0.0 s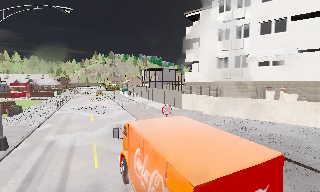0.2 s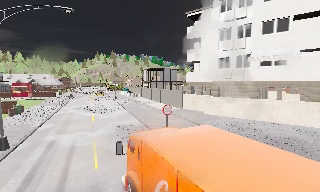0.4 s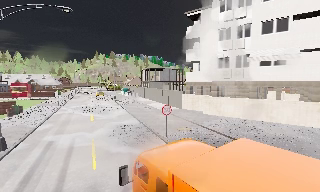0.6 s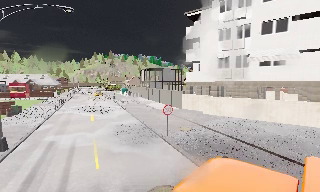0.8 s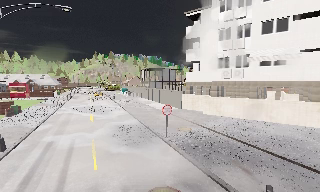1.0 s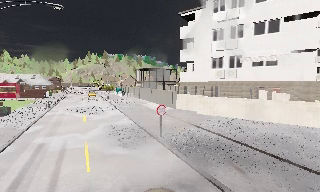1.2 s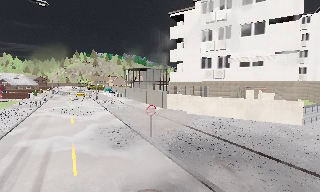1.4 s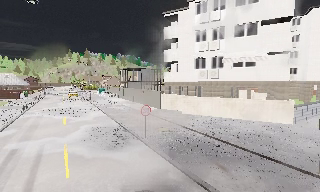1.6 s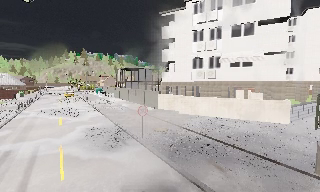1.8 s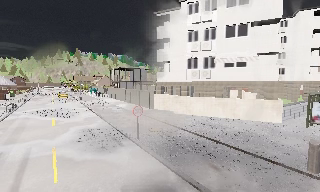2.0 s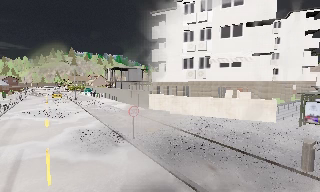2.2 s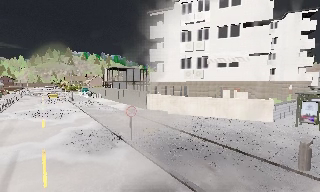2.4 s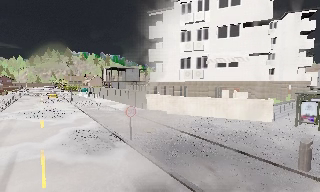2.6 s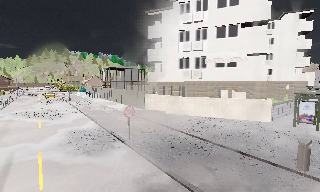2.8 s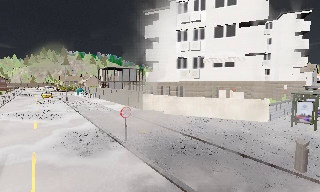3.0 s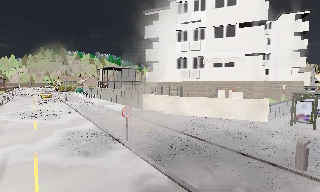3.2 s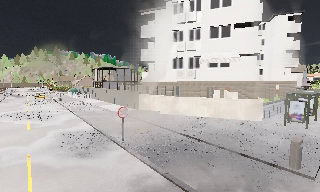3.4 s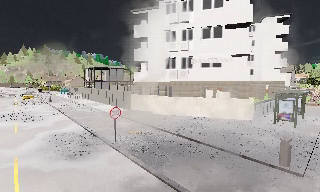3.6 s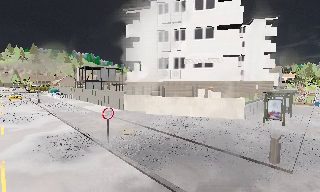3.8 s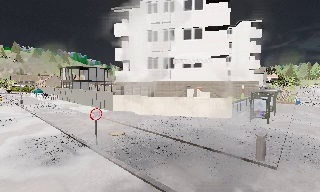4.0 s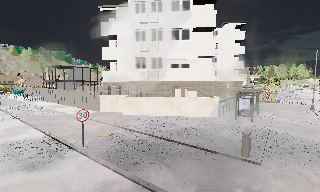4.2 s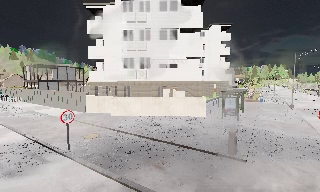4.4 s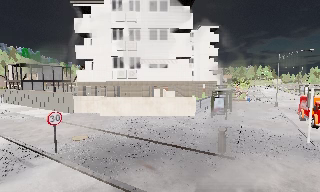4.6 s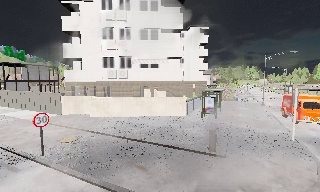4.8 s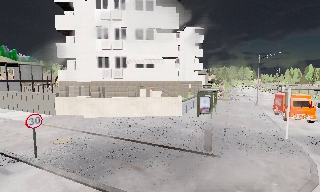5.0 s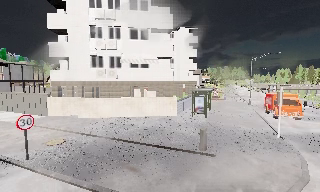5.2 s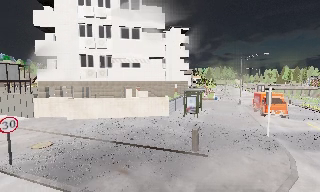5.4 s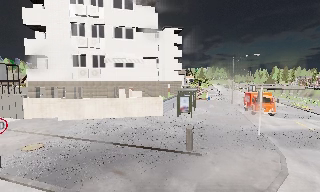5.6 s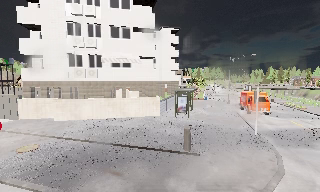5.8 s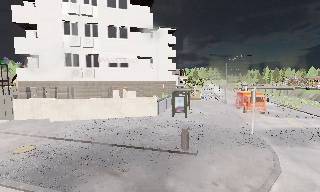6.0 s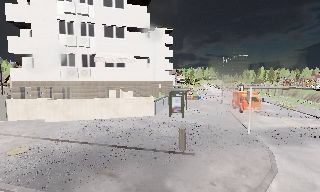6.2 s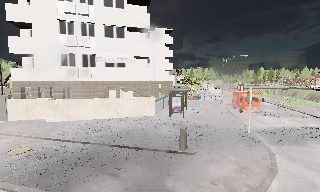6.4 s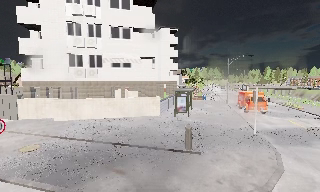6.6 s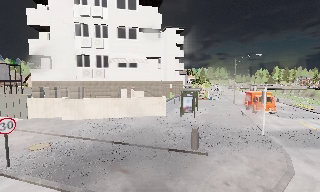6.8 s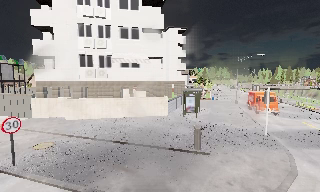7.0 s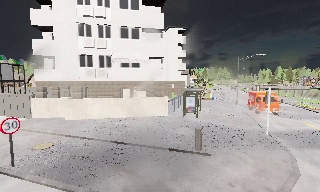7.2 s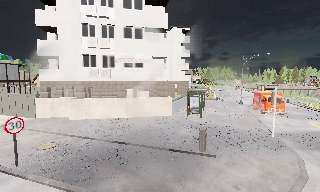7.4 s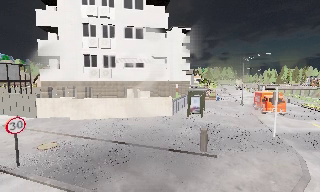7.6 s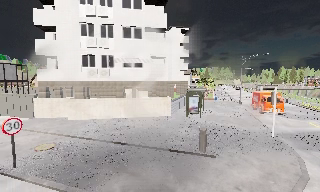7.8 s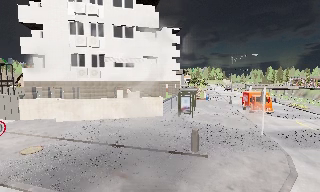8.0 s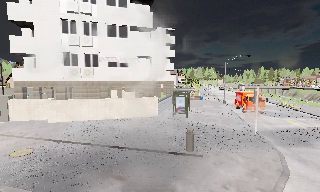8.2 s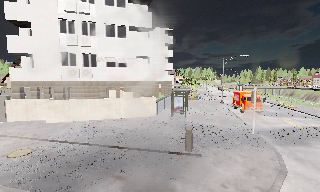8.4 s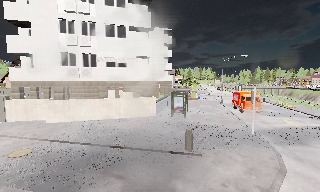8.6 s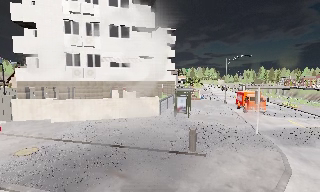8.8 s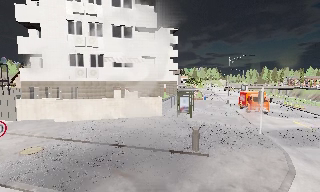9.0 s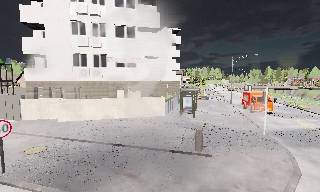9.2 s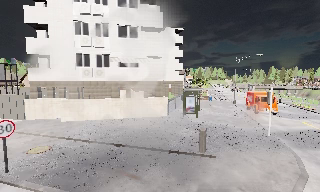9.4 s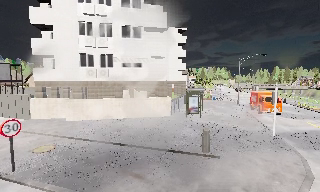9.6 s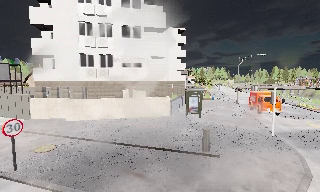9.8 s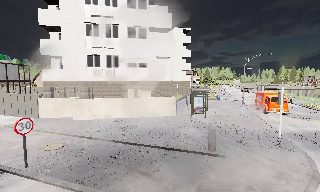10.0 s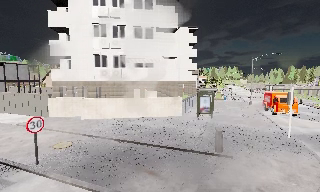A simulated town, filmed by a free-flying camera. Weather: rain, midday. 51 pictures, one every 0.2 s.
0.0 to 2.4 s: The camera swings to its right by about 15 degrees, and the scene slides to the left. It travels forward, about 0.5 m, so what stands in front looms larger.
2.4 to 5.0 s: The camera swings to its right by about 30 degrees, and the scene slides to the left.
5.0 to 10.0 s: The camera travels to its left, about 1 m, so close, fixed things drift to the right.
The film runs backward here.
